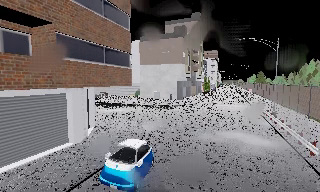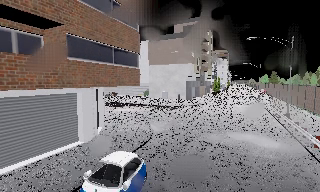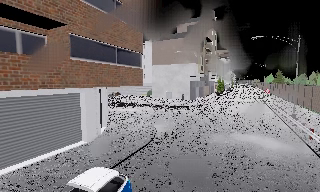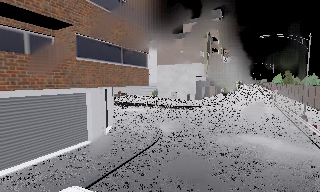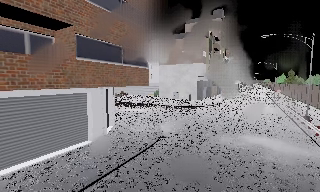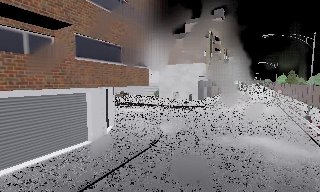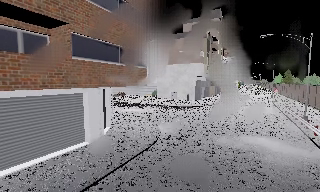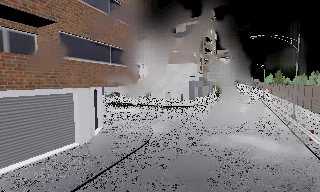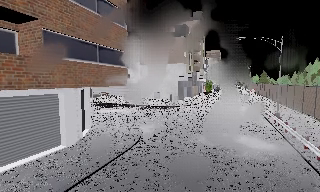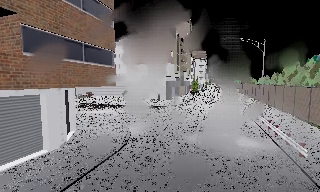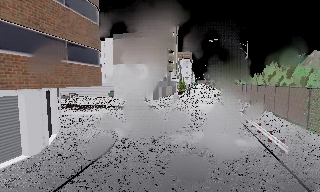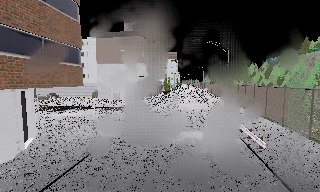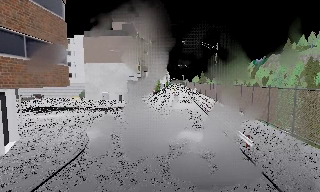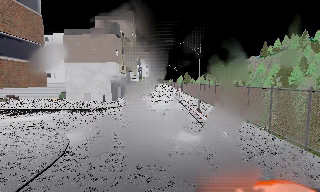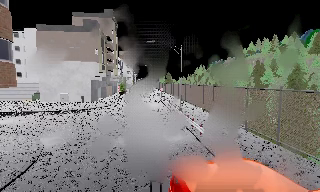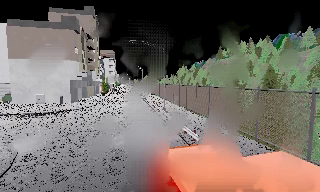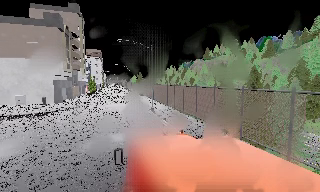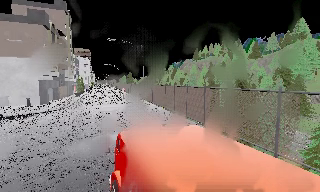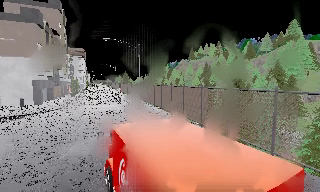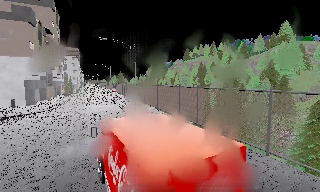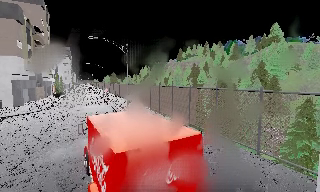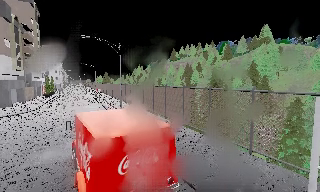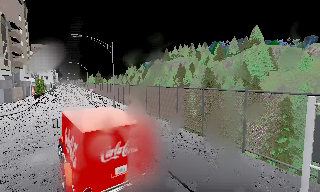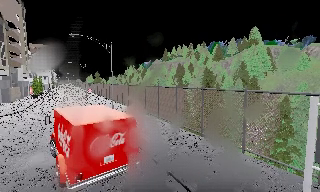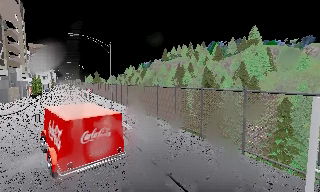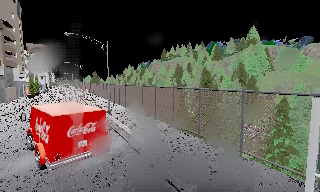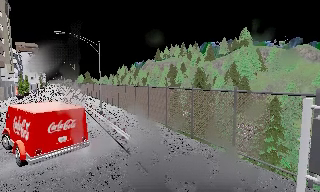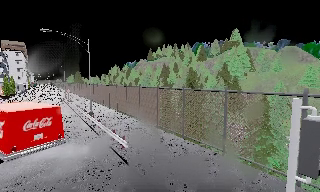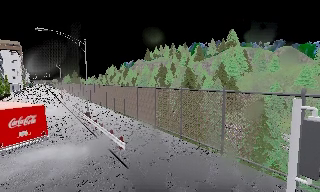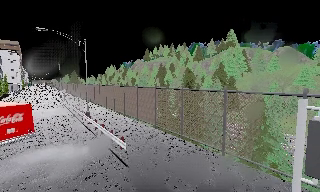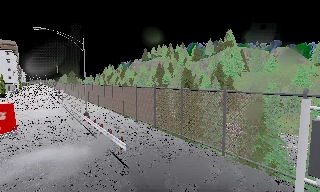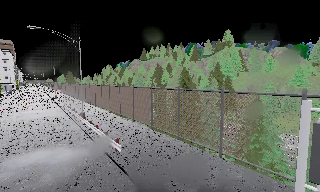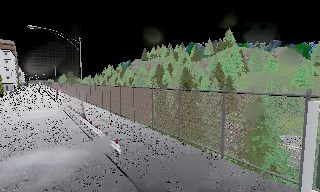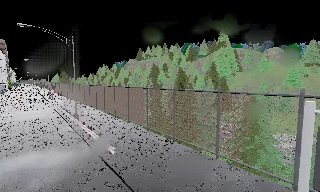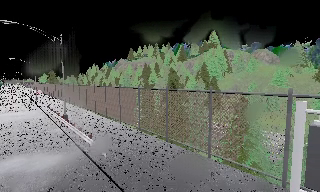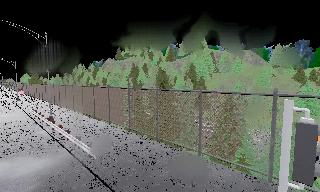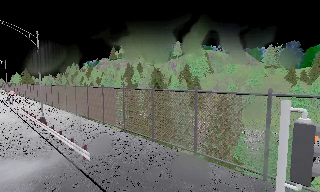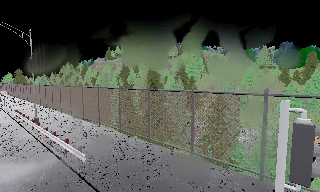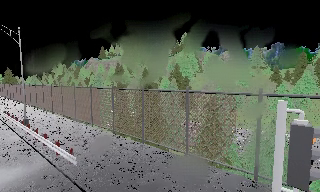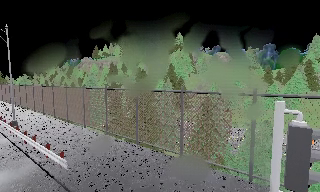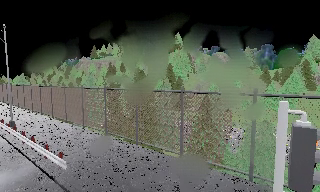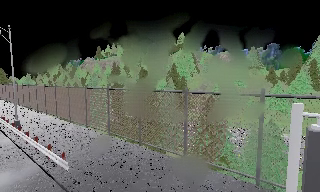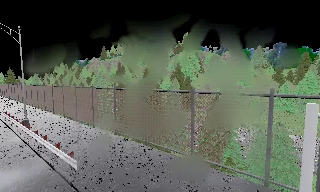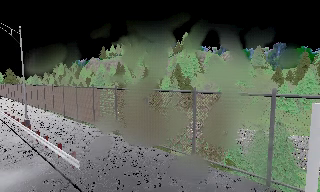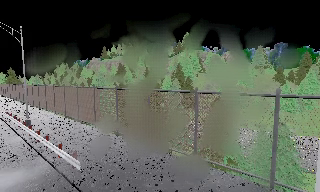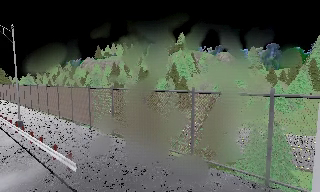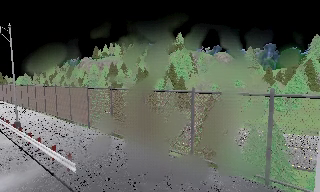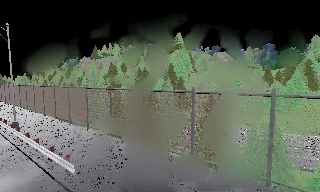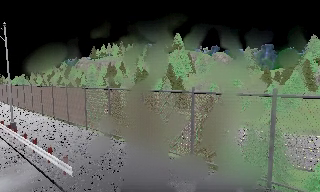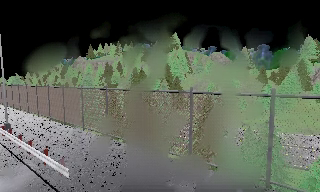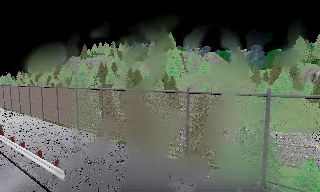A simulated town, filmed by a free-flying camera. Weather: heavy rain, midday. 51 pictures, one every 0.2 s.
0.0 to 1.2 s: The camera shifts only a little, or ends up much as it began.
1.2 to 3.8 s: The scene slides to the left, as the camera pans about 50 degrees to its right. It travels forward, about 1 m.
3.8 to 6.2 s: The scene slides to the left, as the camera pans about 15 degrees to its right. It travels forward, about 1 m, so what stands in front looms larger.
6.2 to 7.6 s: The camera swings to its right by about 15 degrees, and the scene slides to the left. It travels forward, about 0.5 m, so what stands in front looms larger.
7.6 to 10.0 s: The camera travels forward and to its left, about 1 m, so what stands in front looms larger.
The film runs forward here.
